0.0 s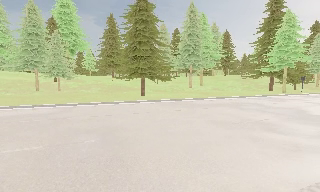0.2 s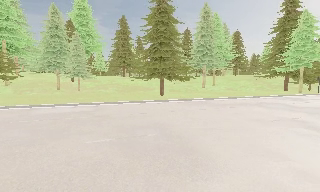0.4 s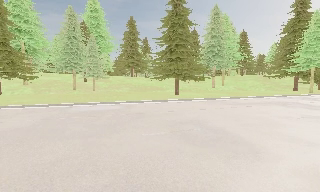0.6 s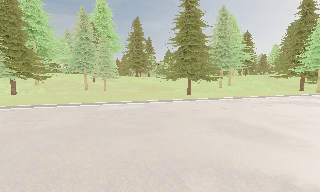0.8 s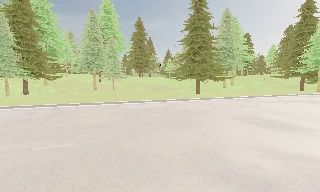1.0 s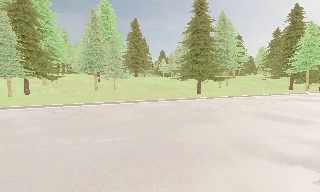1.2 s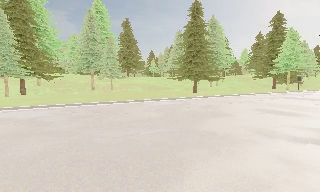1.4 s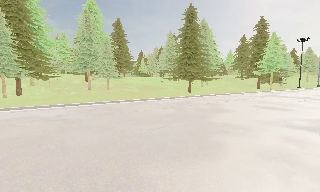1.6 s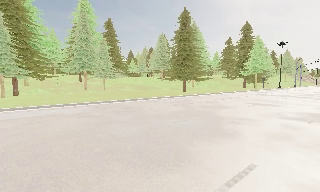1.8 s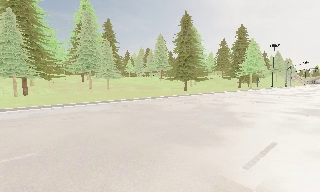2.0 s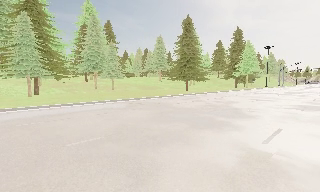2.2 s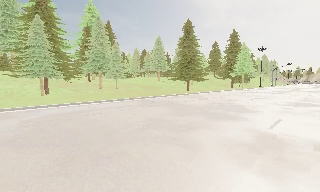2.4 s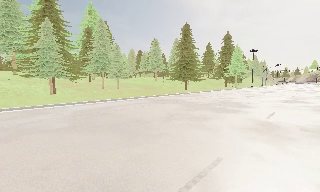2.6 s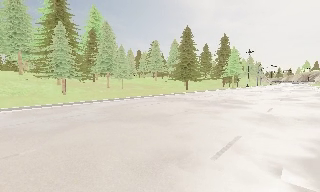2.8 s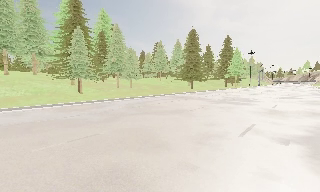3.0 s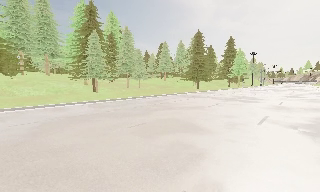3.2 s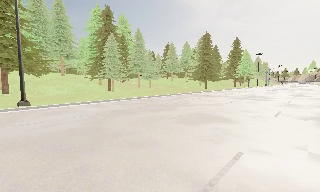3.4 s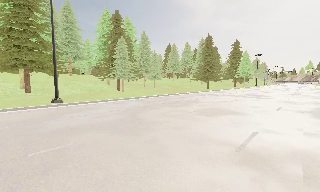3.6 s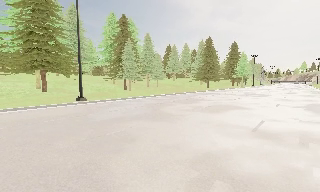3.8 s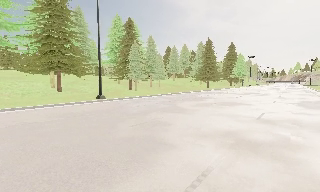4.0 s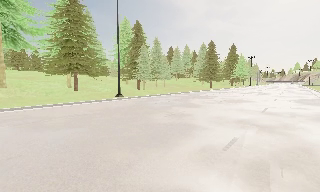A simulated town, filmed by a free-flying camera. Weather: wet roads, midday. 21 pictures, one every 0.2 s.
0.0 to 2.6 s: The camera pans to its right, which is clockwise from overhead, by about 25 degrees. It travels to its left and backward, about 20 m, so close, fixed things drift to the right.
2.6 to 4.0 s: The camera travels backward and to its left, about 14 m, so what stands in front gets smaller.
The film runs forward here.
